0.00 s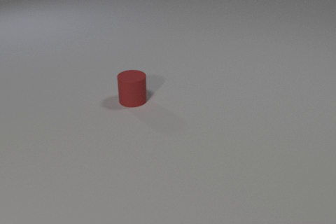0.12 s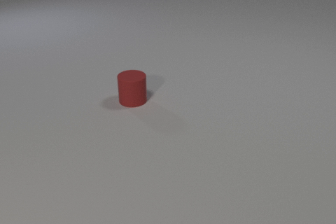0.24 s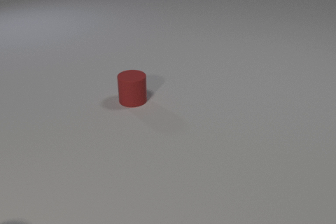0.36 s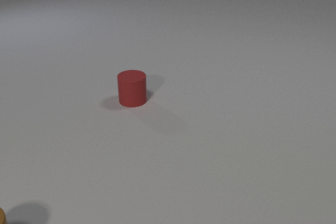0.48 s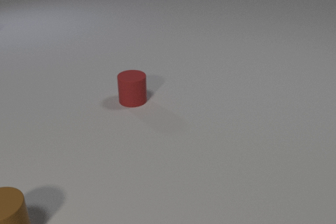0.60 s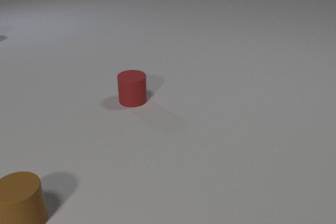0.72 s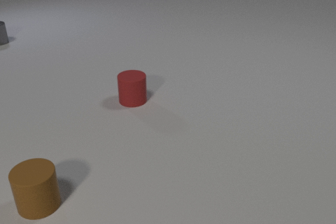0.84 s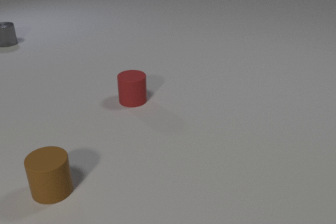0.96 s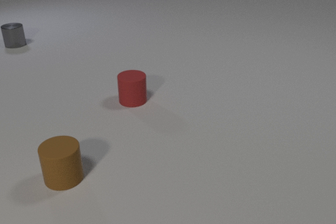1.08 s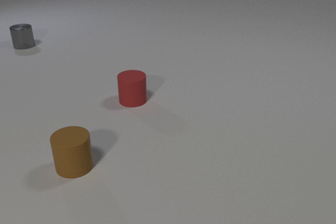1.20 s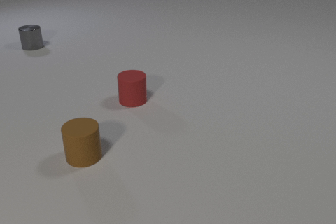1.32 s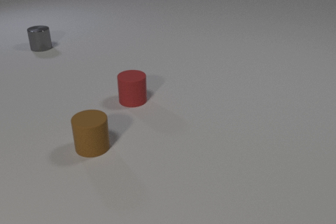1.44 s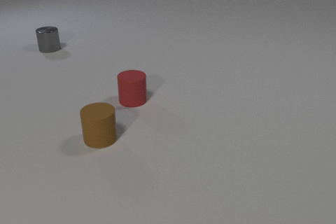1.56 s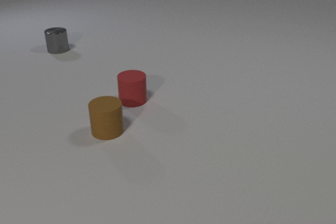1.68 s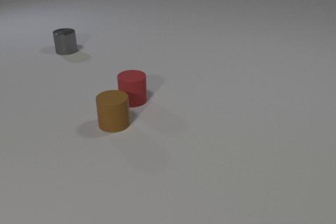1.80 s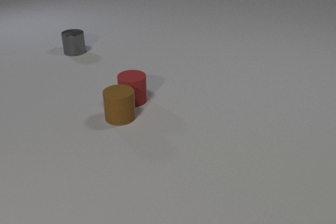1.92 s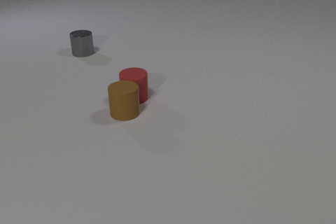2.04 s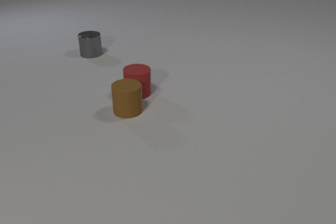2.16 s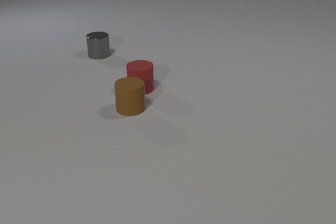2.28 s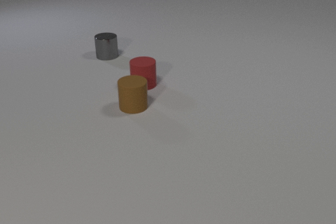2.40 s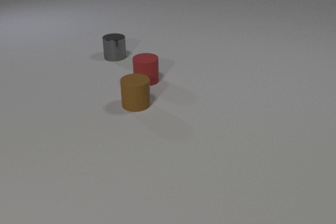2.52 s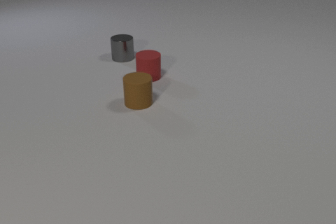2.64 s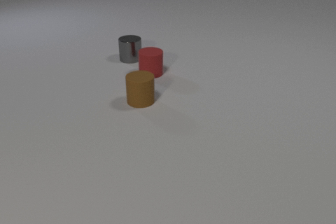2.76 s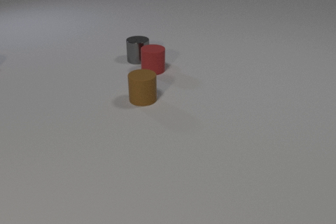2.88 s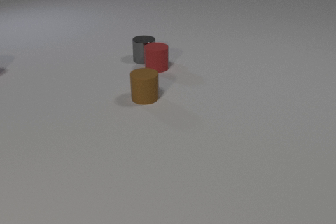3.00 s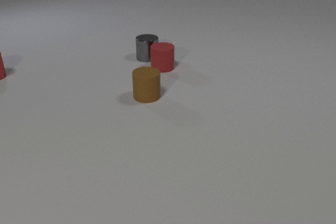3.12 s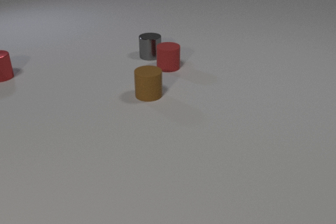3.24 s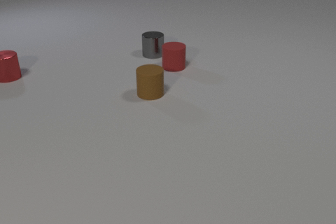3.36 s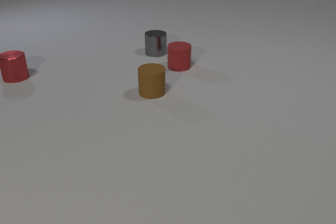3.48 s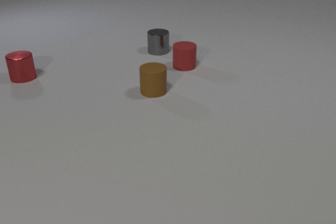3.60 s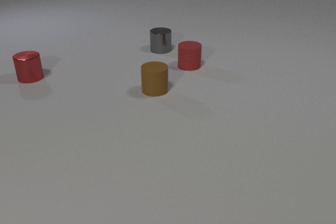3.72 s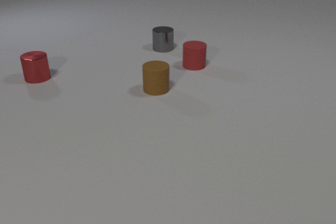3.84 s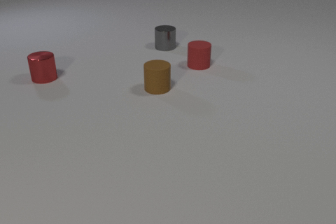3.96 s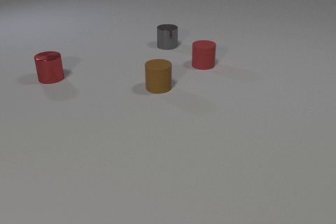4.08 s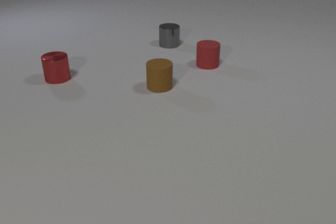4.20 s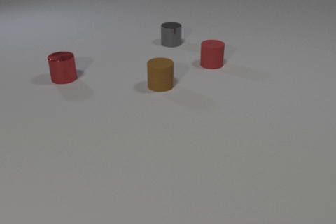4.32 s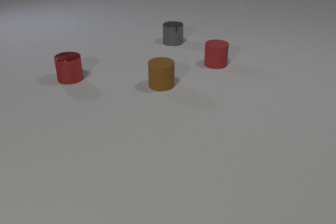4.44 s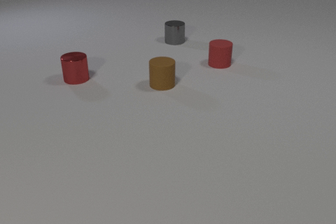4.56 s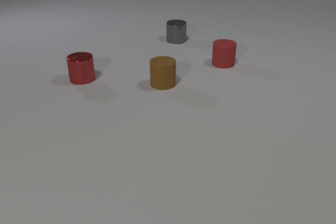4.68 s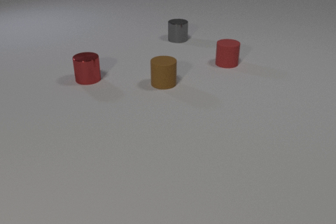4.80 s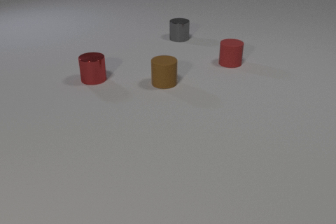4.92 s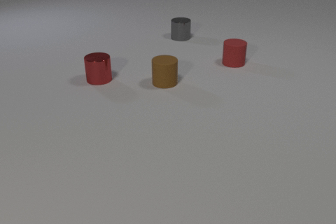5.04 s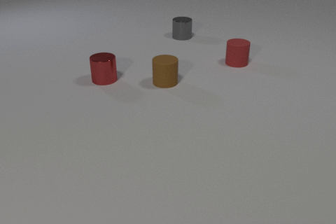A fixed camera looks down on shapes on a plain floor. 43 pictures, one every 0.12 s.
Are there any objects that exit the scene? no.
What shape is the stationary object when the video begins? cylinder.
How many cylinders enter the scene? 3.
0.00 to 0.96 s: The brown rubber cylinder comes in at the bottom edge, slides away from the camera and to the right. The gray metal cylinder comes in at the left edge, slides to the right and toward the camera.
0.96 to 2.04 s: The brown rubber cylinder slides away from the camera and to the right. The red rubber cylinder slides away from the camera. The gray metal cylinder slides to the right and toward the camera. The brown rubber cylinder and the red rubber cylinder collide.
2.04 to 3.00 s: The brown rubber cylinder slides away from the camera and to the right. The red rubber cylinder slides away from the camera and to the right. The gray metal cylinder slides to the right. The red metal cylinder comes in at the left edge. The red rubber cylinder and the gray metal cylinder collide.
3.00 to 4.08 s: The brown rubber cylinder slides away from the camera and to the right. The red rubber cylinder slides to the right. The gray metal cylinder slides away from the camera and to the right. The red metal cylinder slides to the right and toward the camera.
4.08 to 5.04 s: The brown rubber cylinder slides away from the camera and to the right. The red rubber cylinder slides to the right. The gray metal cylinder slides away from the camera and to the right. The red metal cylinder slides to the right.
